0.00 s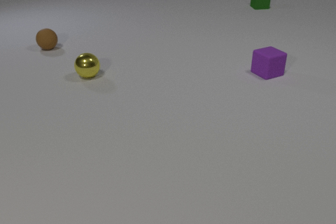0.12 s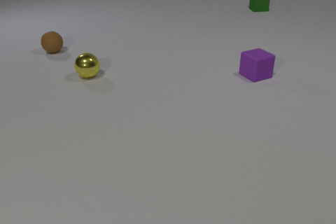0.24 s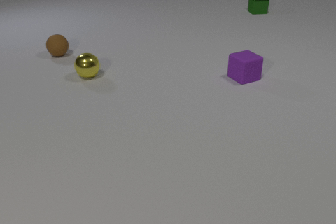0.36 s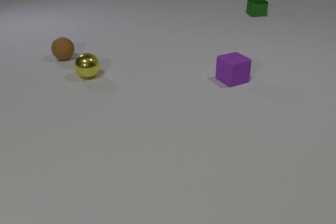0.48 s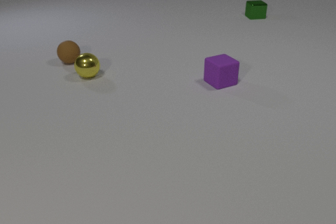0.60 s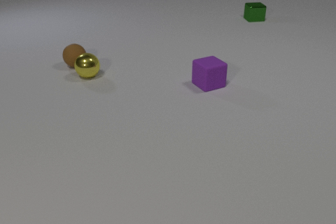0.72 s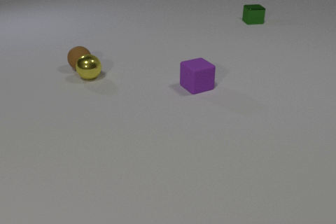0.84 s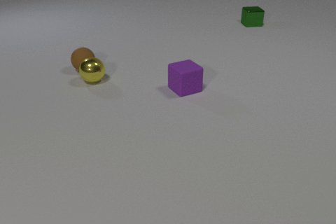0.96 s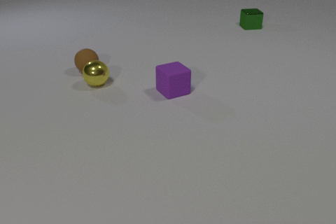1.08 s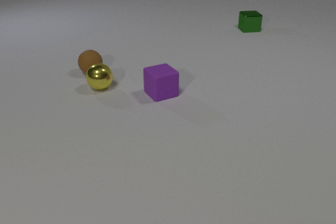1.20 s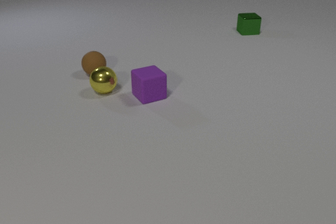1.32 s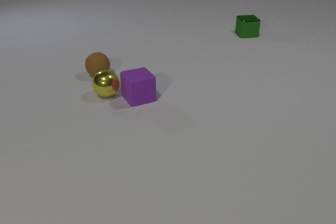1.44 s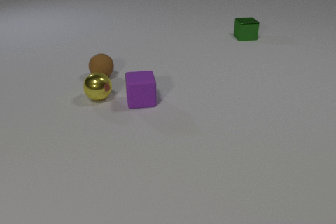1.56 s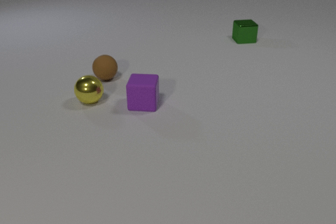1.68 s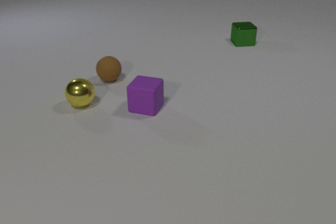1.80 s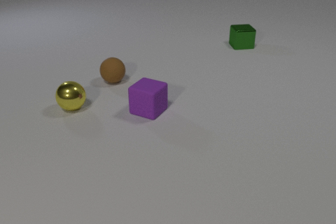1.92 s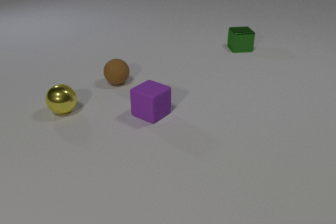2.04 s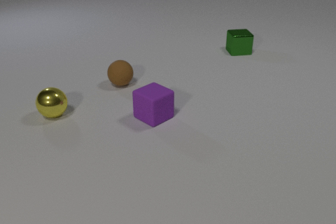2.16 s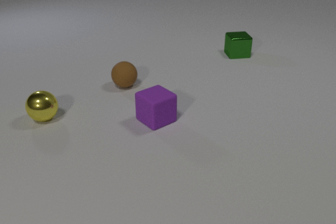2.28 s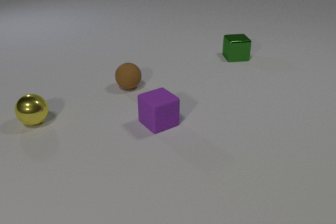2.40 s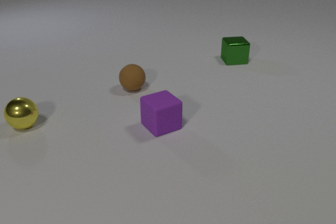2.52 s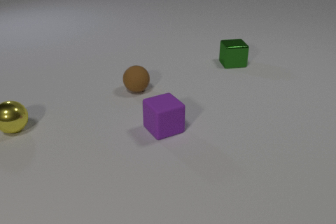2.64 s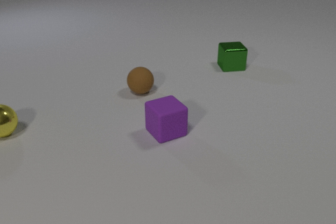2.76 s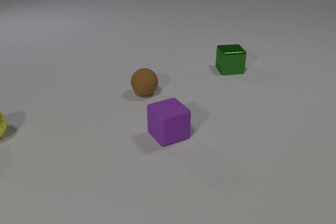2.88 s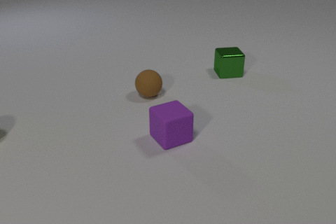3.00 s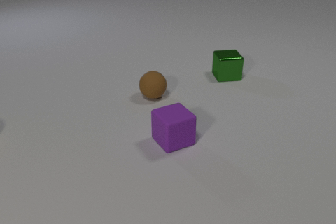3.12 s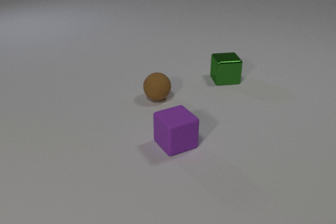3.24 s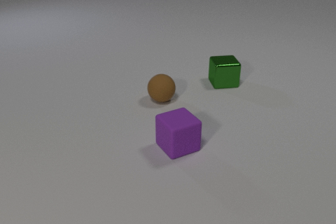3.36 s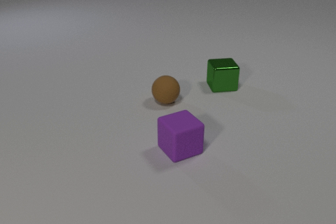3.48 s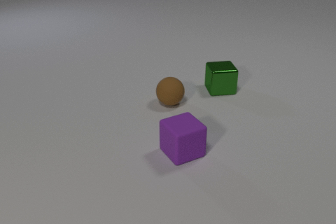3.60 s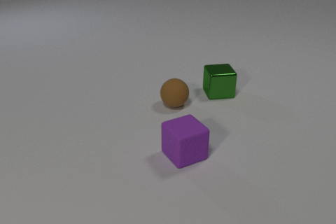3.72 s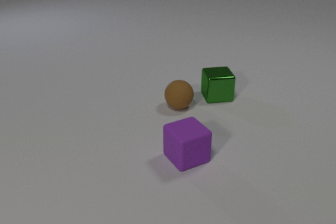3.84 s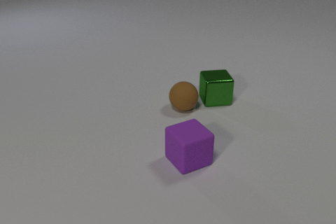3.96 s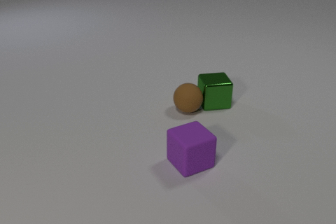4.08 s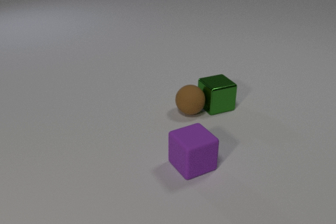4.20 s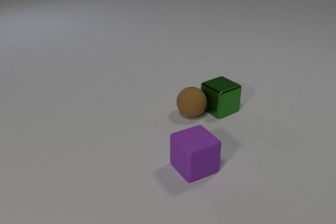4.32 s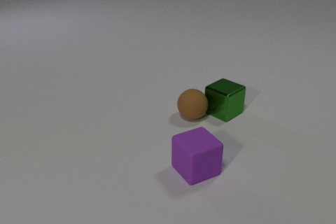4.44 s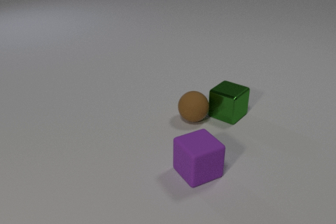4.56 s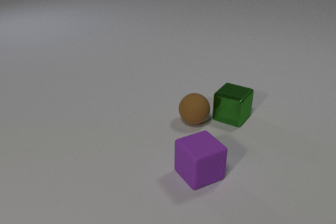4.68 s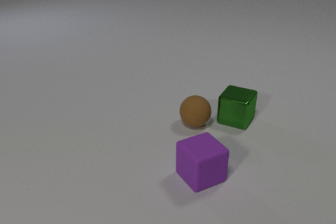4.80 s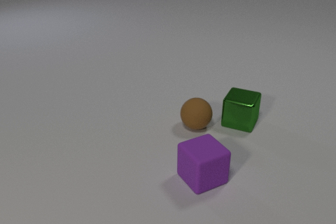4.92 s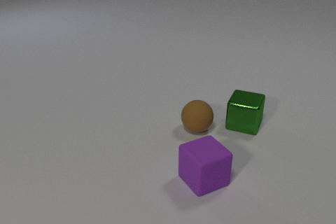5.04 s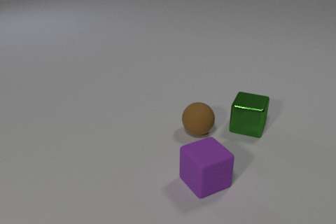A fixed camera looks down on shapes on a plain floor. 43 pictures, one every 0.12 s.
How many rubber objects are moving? 2.
What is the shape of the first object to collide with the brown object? sphere.
What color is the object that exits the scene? yellow.
0.00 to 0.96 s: The brown rubber sphere rolls toward the camera and to the right. The yellow metal sphere rolls toward the camera. The green metal cube slides toward the camera. The purple rubber cube slides to the left and toward the camera. The brown rubber sphere and the yellow metal sphere collide.
0.96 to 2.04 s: The brown rubber sphere rolls toward the camera and to the right. The yellow metal sphere rolls toward the camera and to the left. The green metal cube slides toward the camera. The purple rubber cube slides toward the camera, spins so that its near face slides to the left, clockwise seen from above. The yellow metal sphere and the purple rubber cube collide.
2.04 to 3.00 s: The brown rubber sphere rolls to the right and toward the camera. The yellow metal sphere rolls to the left, leaves at the left edge. The green metal cube slides toward the camera. The purple rubber cube slides toward the camera and to the right.
3.00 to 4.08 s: The brown rubber sphere rolls to the right and toward the camera. The green metal cube slides toward the camera. The purple rubber cube slides toward the camera and to the right. The brown rubber sphere and the green metal cube collide.
4.08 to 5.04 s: The brown rubber sphere rolls toward the camera. The green metal cube slides toward the camera and to the right, spins so that its near face slides to the right, counterclockwise seen from above. The purple rubber cube slides toward the camera and to the right.
